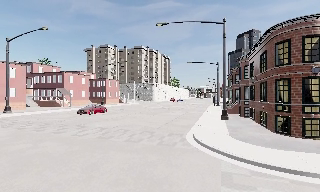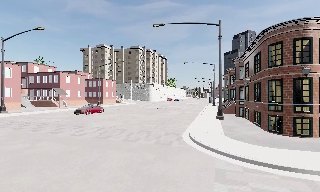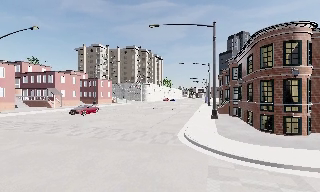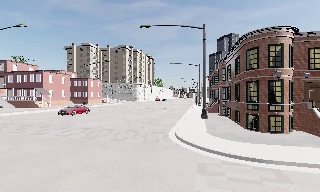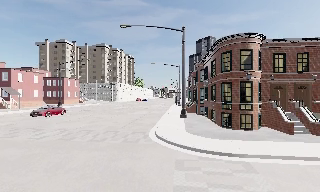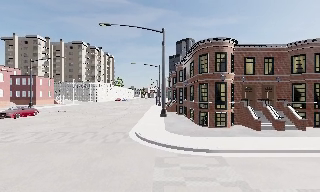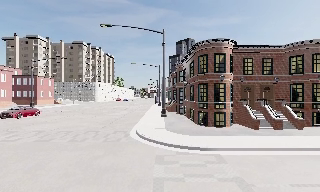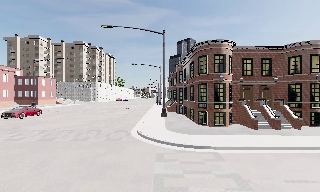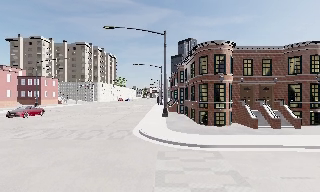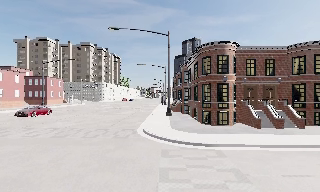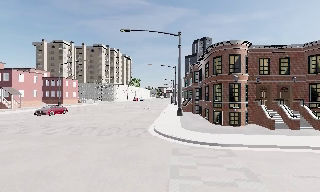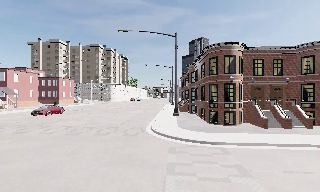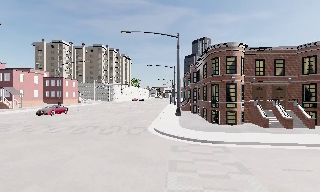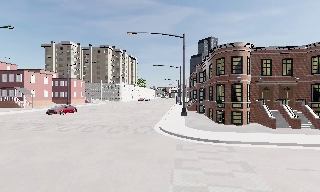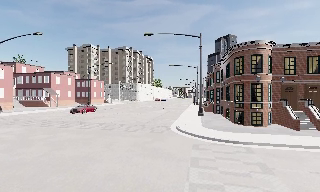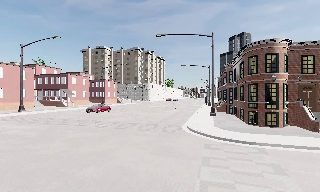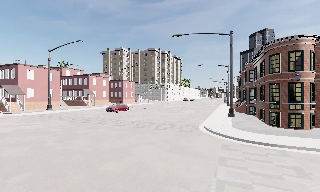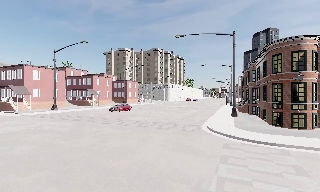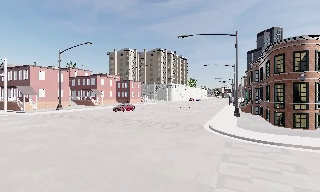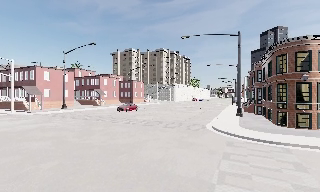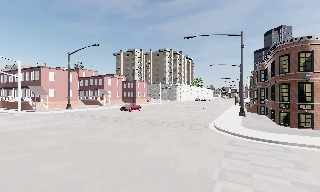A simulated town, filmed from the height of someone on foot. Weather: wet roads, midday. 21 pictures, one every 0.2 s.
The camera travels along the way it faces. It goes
backward.
0.0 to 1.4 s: The camera swings to its right by about 20 degrees, and the scene slides to the left. It travels backward, about 1.5 m, so what stands in front gets smaller.
1.4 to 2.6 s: The camera travels backward, about 1.5 m, so what stands in front gets smaller.
2.6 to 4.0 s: The camera swings to its left by about 20 degrees, and the scene slides to the right. It travels backward, about 1.5 m, so what stands in front gets smaller.
The film runs backward here.
